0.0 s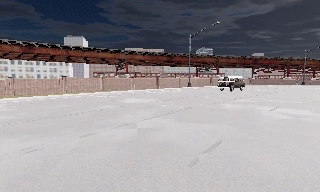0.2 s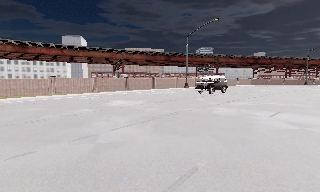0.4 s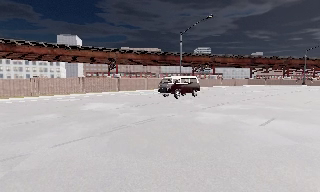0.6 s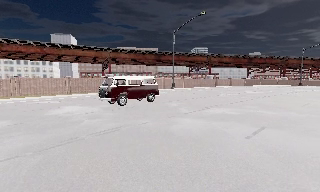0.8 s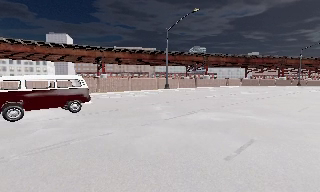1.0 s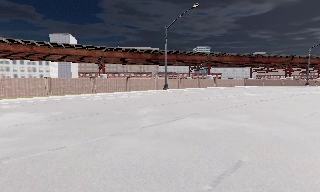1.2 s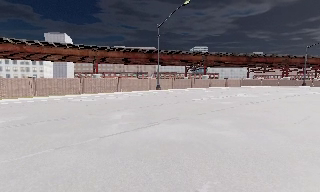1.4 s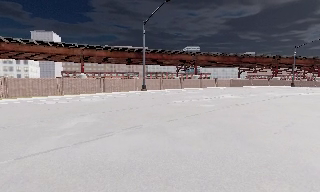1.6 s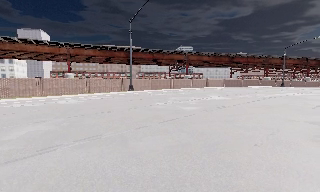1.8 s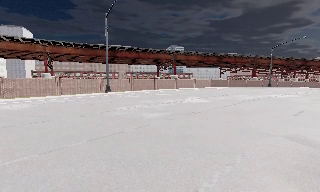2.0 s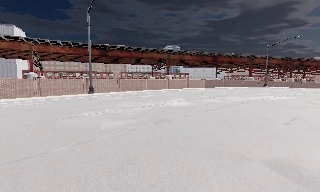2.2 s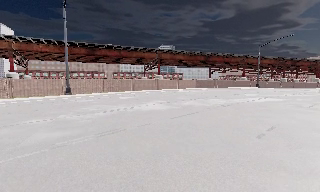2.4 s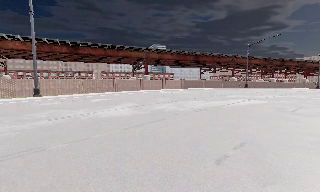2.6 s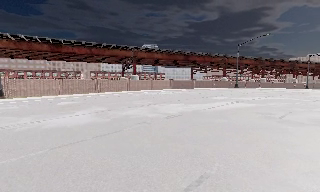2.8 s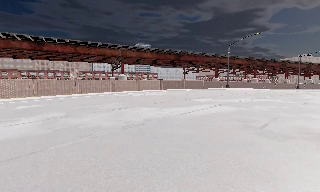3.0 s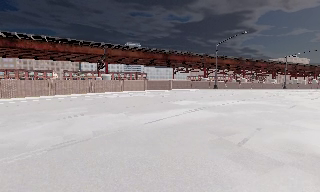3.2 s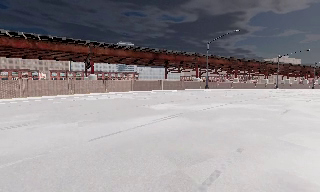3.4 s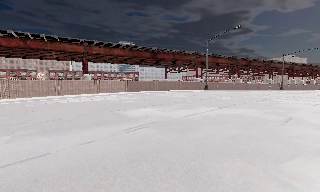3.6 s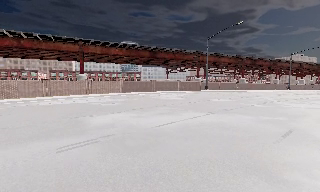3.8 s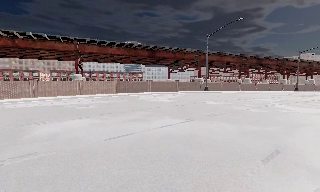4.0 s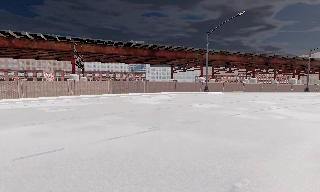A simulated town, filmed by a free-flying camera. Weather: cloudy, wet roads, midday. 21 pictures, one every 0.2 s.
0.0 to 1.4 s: The camera travels forward and to its right, about 11 m, so what stands in front looms larger.
1.4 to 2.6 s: The camera swings to its right by about 10 degrees, and the scene slides to the left. It travels to its right and forward, about 12 m, so close, fixed things drift to the left.
2.6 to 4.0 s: The camera travels to its right and forward, about 15 m, so close, fixed things drift to the left.
The film runs forward here.
